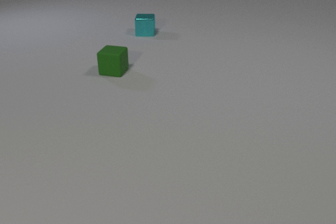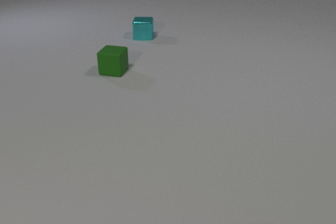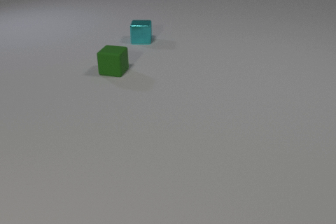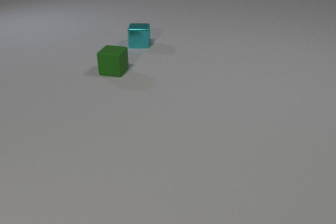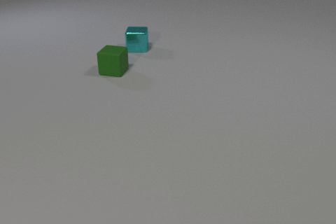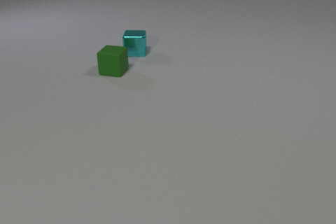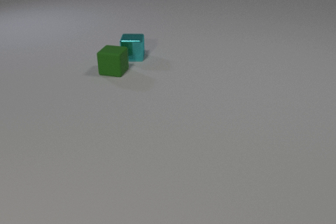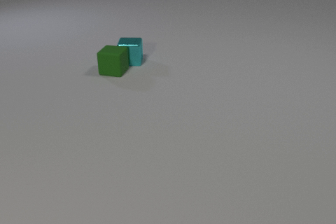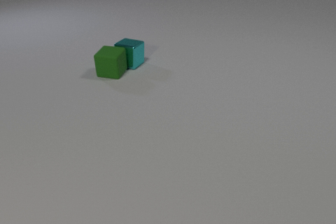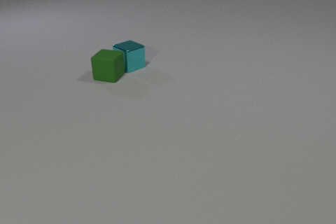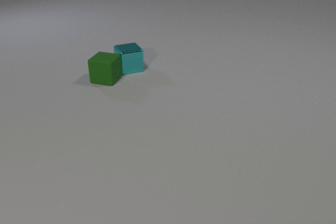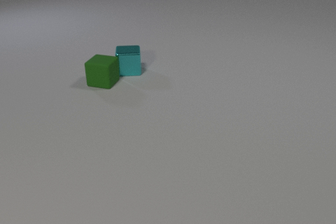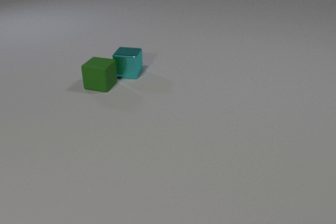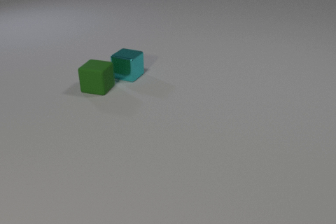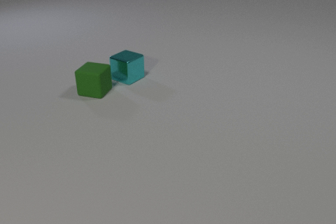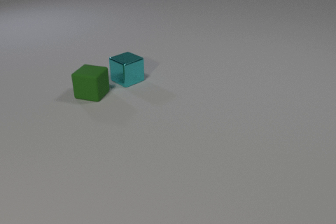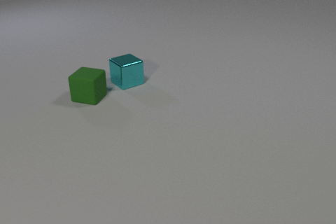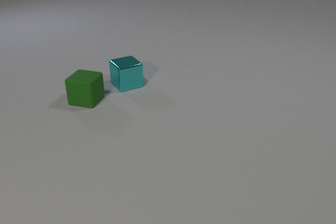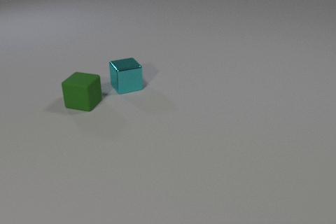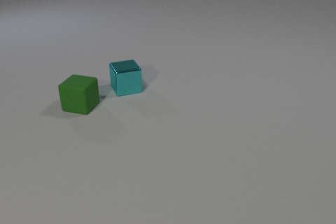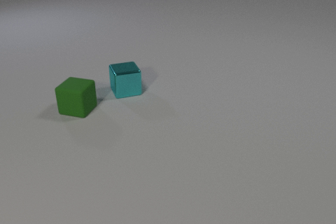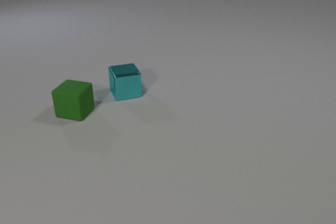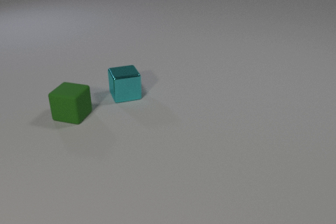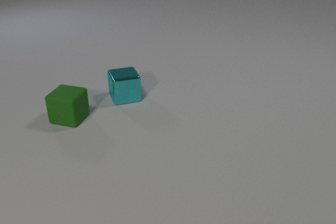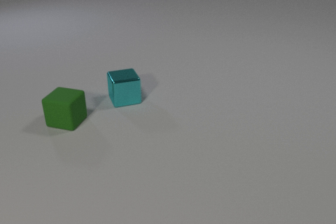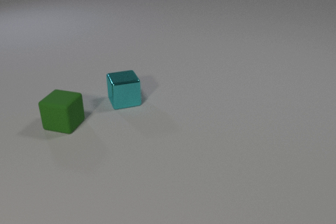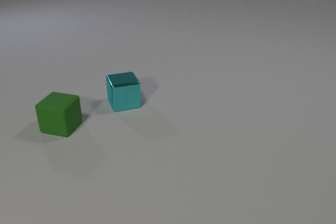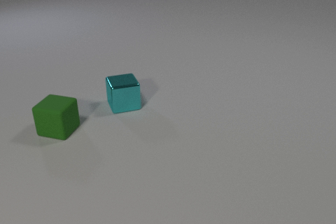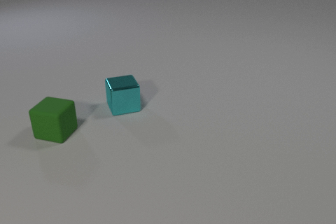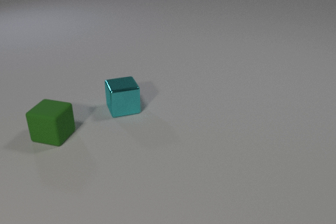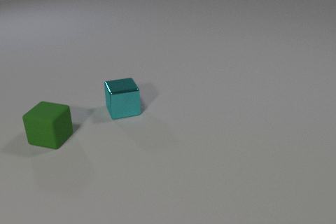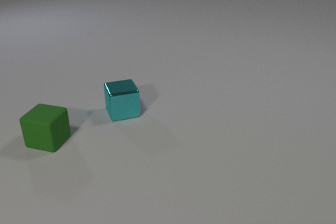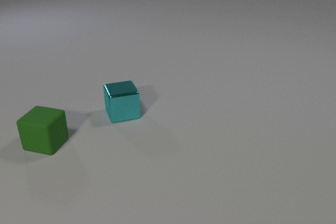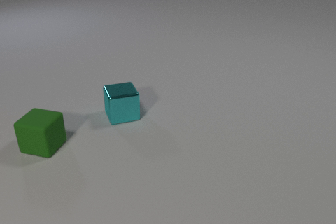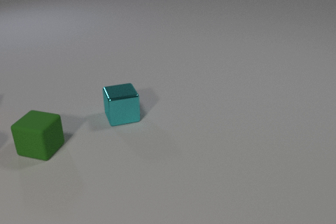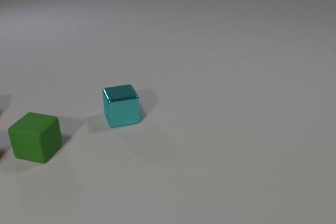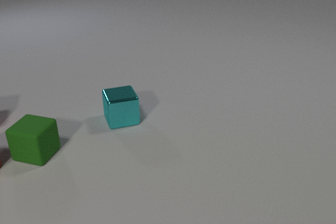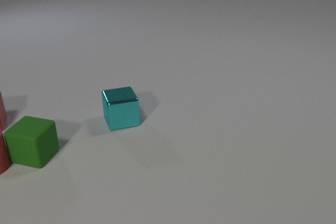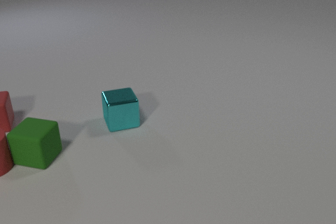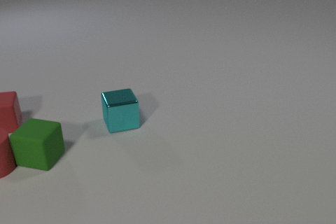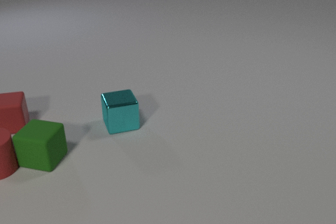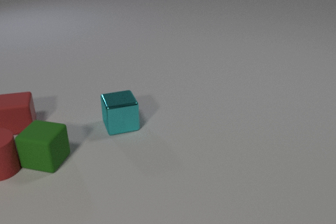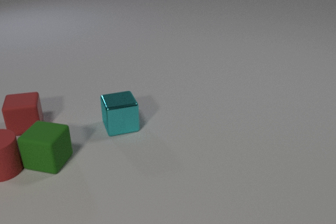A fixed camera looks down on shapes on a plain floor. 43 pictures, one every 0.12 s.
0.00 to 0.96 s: The cyan metal cube slides toward the camera, spins clockwise seen from above by about 15 degrees, its near face sliding to the left. The green rubber cube slides toward the camera. The cyan metal cube and the green rubber cube collide.
0.96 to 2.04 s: The cyan metal cube slides toward the camera, spins so that its near face slides to the left, clockwise seen from above. The green rubber cube slides toward the camera and to the left.
2.04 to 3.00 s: The cyan metal cube slides toward the camera. The green rubber cube slides toward the camera and to the left.
3.00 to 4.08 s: The cyan metal cube slides toward the camera. The green rubber cube slides toward the camera and to the left.
4.08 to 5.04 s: The cyan metal cube slides toward the camera. The green rubber cube slides toward the camera. The red rubber cylinder comes in at the left edge, slides to the right and toward the camera. The red rubber cube comes in at the left edge, slides to the right and toward the camera. The green rubber cube and the red rubber cylinder collide.
What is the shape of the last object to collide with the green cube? cylinder.
How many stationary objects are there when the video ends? 0.
How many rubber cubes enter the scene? 1.
